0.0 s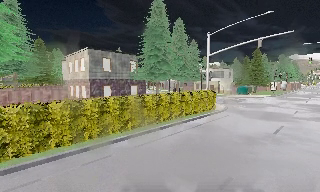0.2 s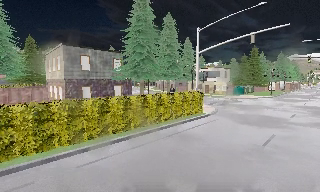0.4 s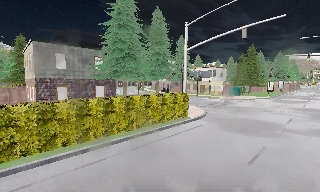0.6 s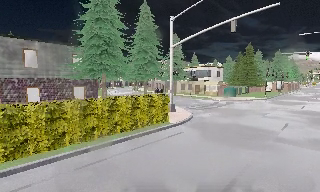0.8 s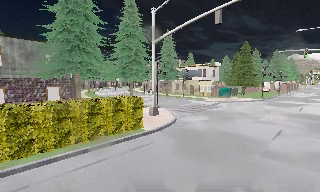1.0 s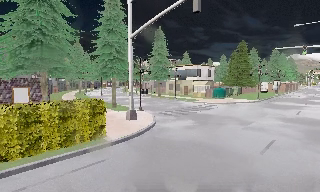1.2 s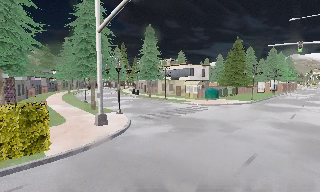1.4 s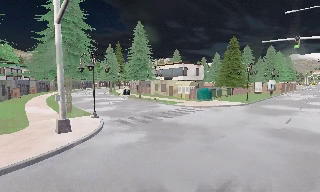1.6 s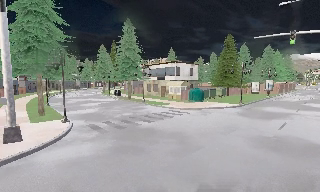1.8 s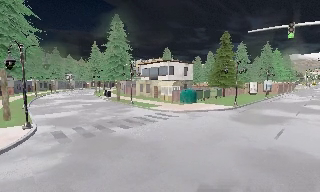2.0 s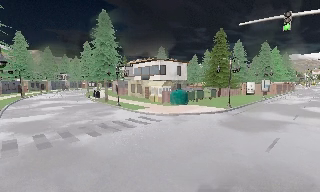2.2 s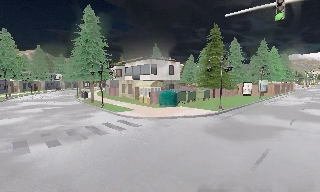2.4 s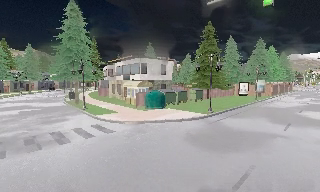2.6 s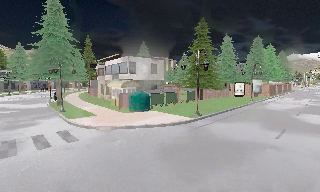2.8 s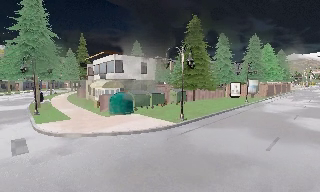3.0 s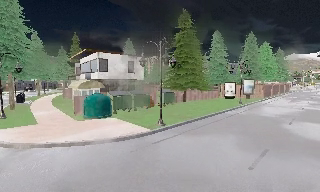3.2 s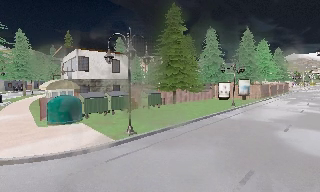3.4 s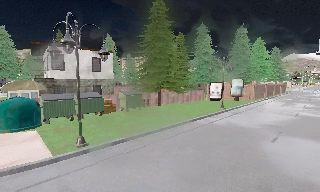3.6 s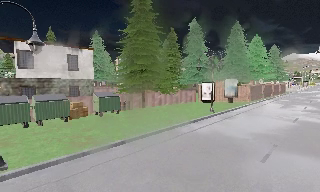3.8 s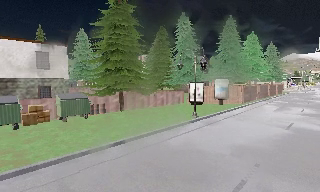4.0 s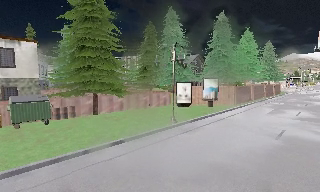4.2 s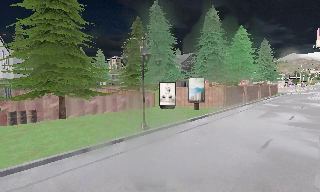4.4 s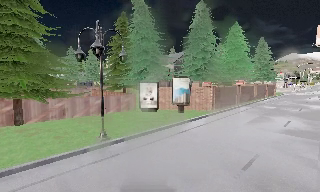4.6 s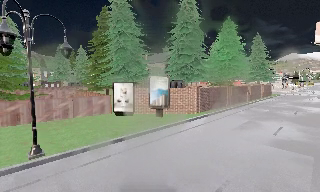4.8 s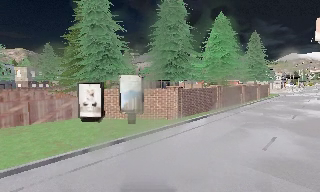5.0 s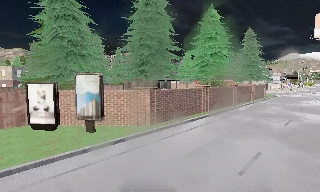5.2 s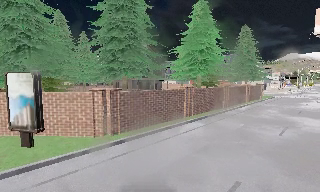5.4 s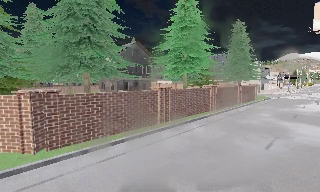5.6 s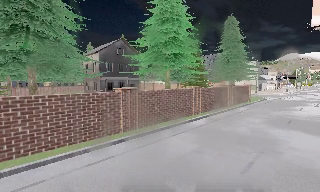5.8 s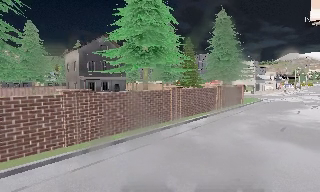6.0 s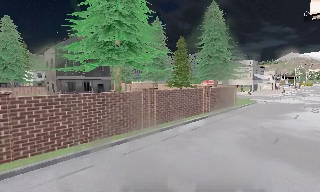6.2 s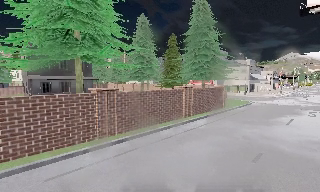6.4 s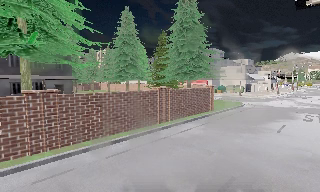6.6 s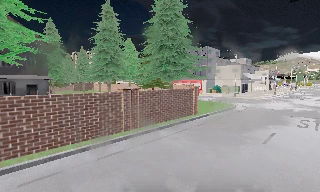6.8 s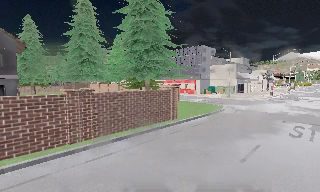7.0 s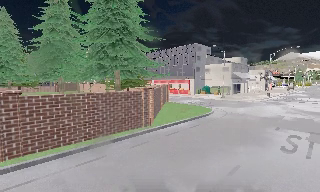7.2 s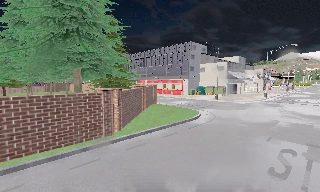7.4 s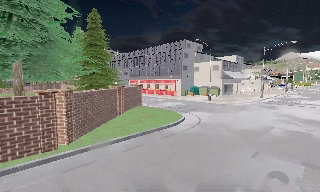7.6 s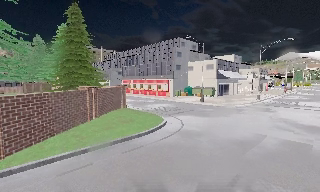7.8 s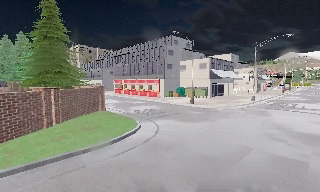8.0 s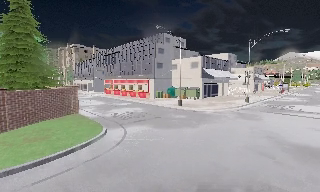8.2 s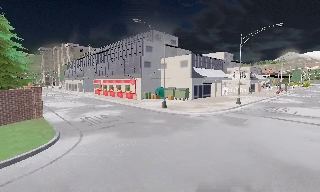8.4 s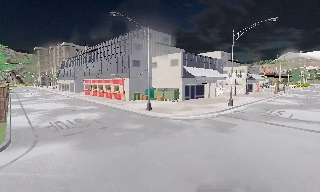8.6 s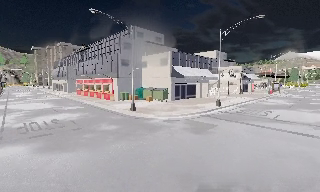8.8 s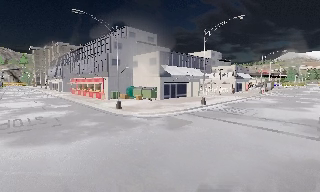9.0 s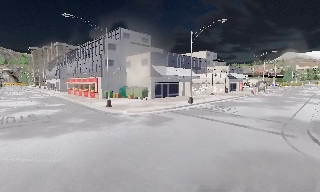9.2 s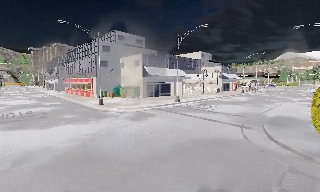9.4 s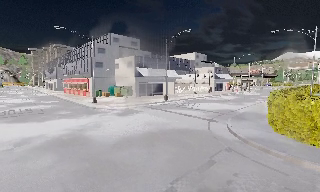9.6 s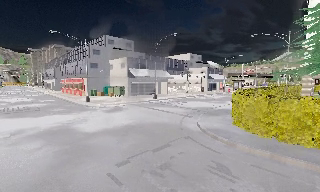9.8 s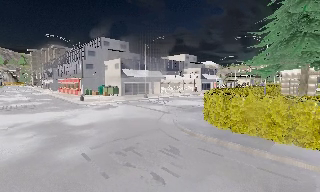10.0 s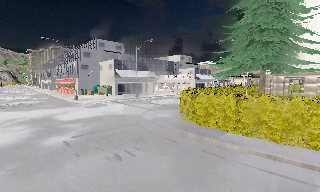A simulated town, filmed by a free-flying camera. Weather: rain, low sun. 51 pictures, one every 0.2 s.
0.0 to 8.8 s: The camera travels to its right and forward, about 95 m, so close, fixed things drift to the left.
8.8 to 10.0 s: The camera travels to its right and backward, about 11 m, so close, fixed things drift to the left.
The film runs forward here.
